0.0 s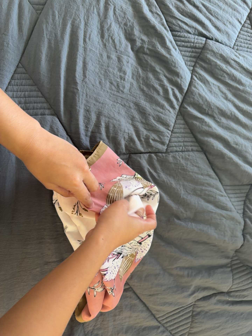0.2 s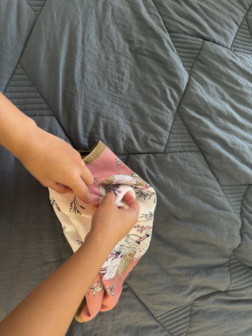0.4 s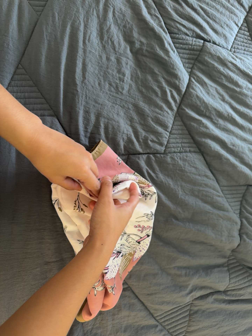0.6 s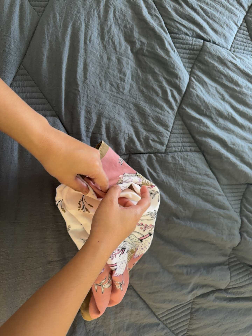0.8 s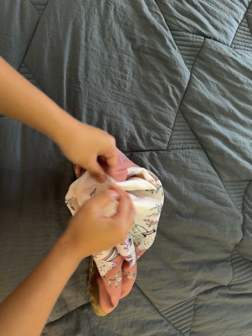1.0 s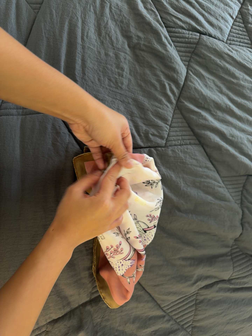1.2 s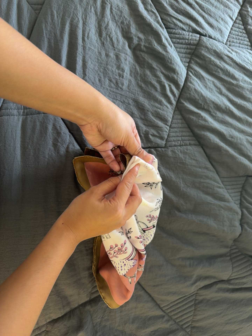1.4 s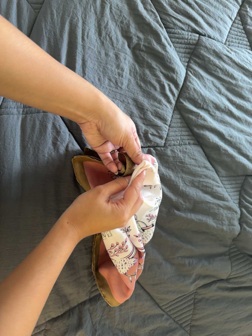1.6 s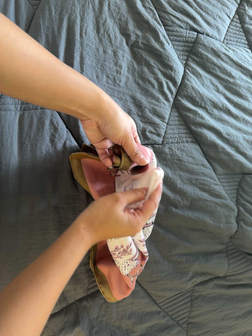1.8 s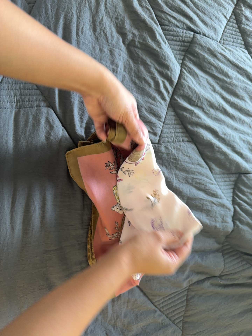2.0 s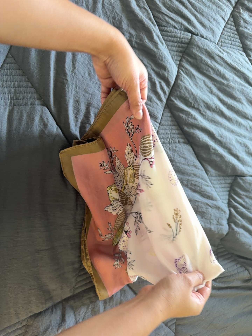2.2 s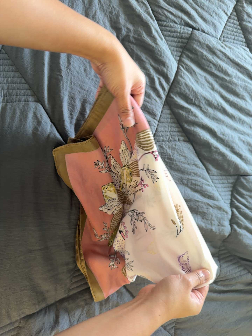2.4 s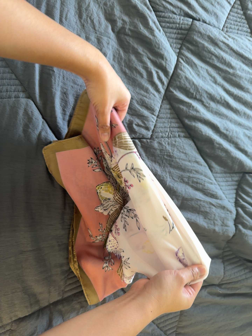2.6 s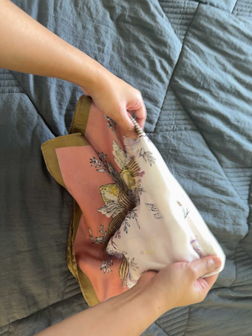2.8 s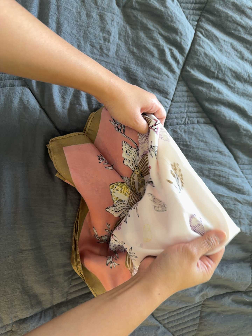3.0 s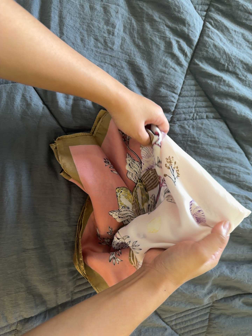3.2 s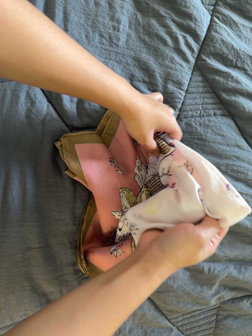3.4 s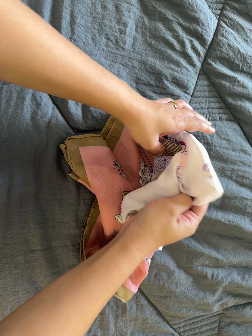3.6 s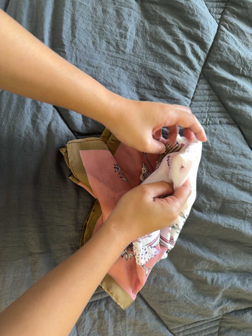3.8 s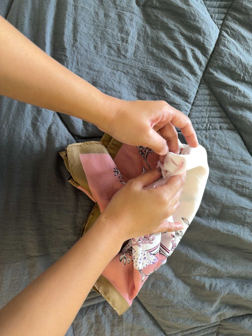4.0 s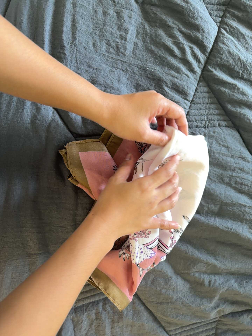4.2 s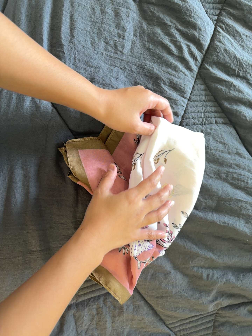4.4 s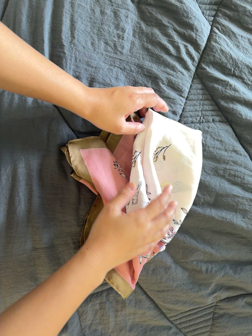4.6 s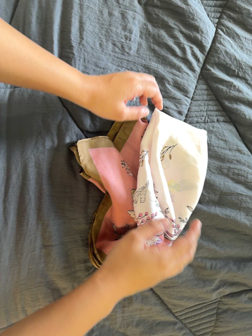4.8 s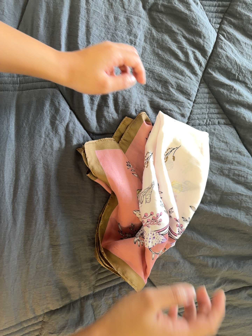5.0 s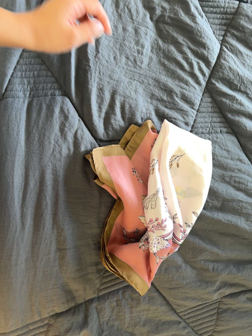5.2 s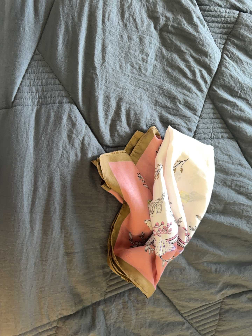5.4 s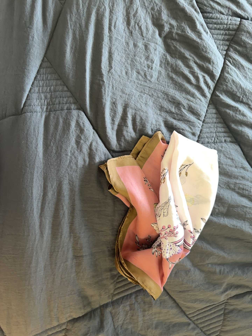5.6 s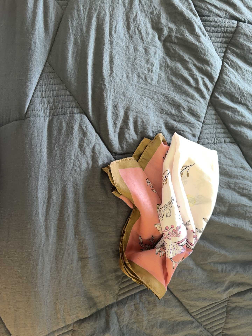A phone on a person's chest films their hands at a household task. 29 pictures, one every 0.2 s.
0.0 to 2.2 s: The camera shifts only a little, or ends up much as it began.
2.2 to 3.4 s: The camera pans to its left by about 15 degrees. It travels forward and to its right, about 12 cm, so what stands in front looms larger.
3.4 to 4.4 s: The camera shifts only a little, or ends up much as it began.
4.4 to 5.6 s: The camera travels to its left and backward, about 12 cm.
The film runs backward here.
